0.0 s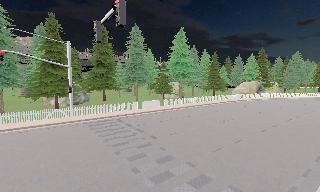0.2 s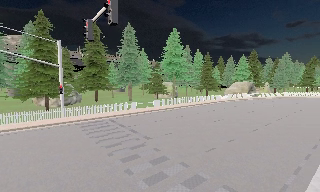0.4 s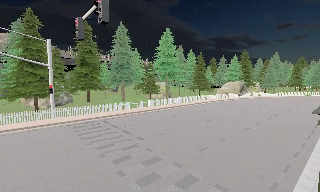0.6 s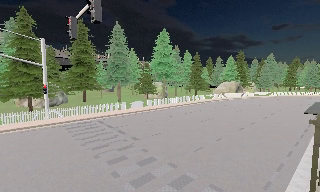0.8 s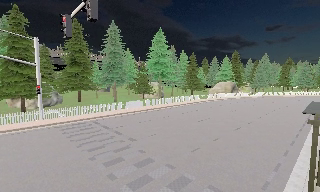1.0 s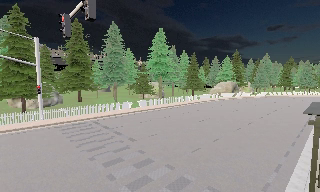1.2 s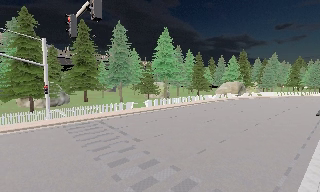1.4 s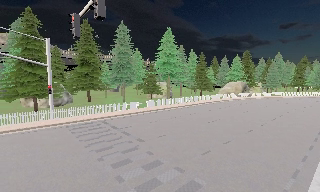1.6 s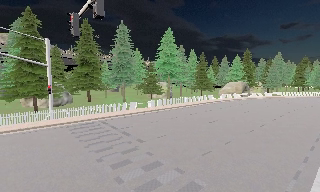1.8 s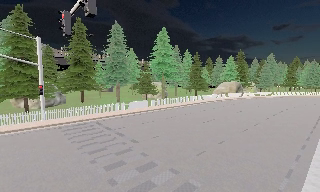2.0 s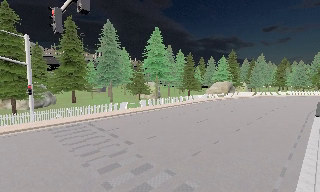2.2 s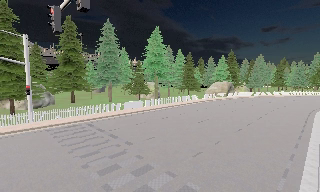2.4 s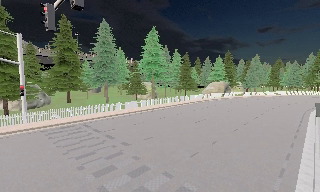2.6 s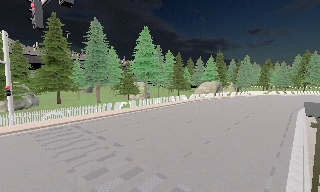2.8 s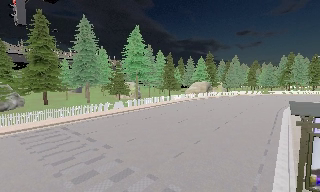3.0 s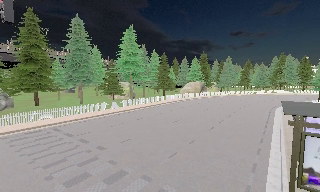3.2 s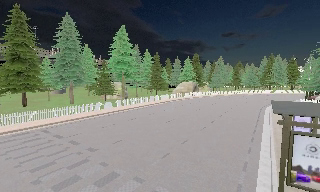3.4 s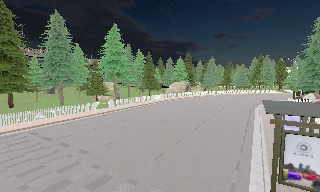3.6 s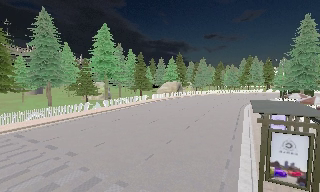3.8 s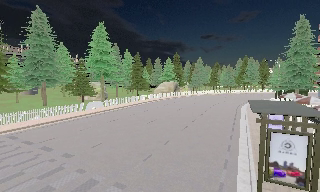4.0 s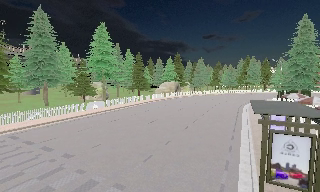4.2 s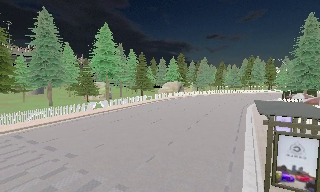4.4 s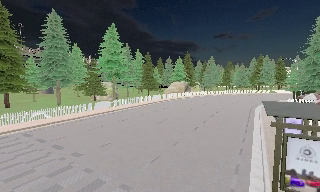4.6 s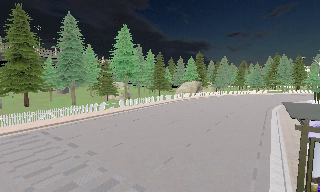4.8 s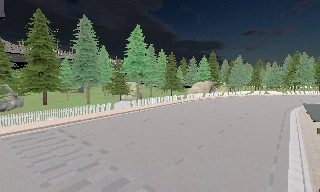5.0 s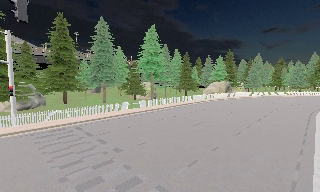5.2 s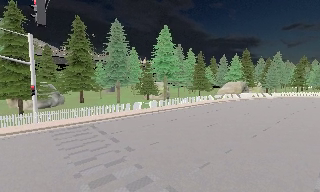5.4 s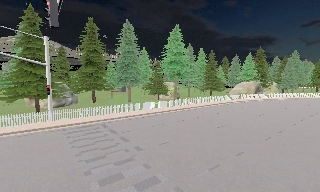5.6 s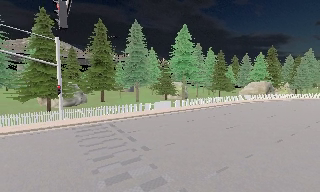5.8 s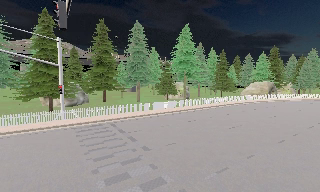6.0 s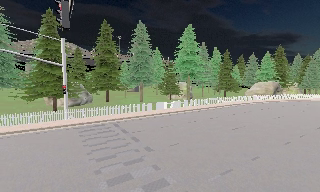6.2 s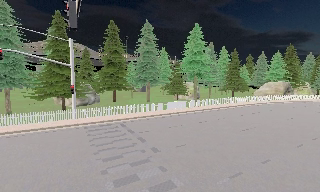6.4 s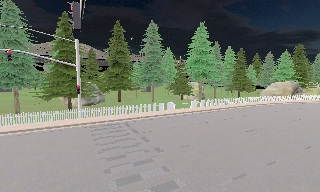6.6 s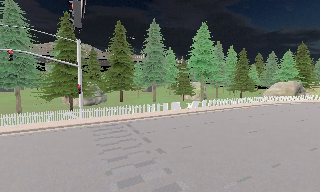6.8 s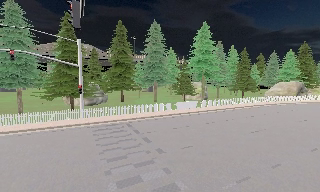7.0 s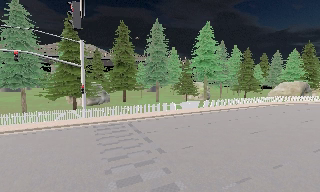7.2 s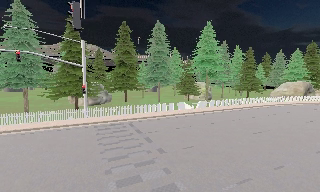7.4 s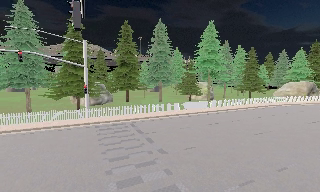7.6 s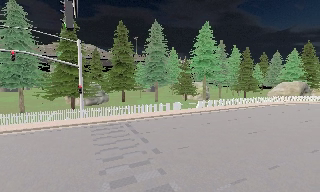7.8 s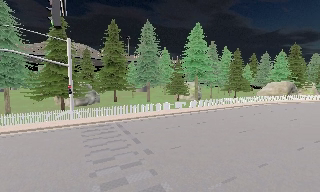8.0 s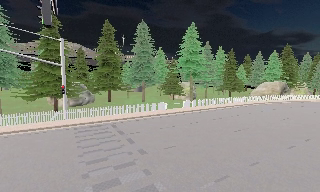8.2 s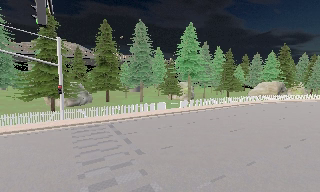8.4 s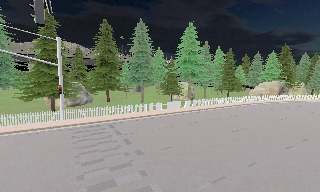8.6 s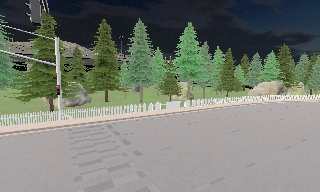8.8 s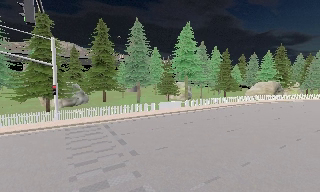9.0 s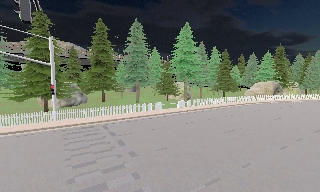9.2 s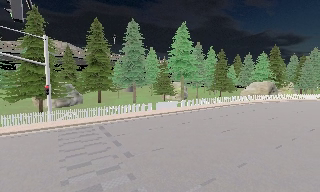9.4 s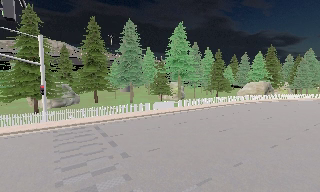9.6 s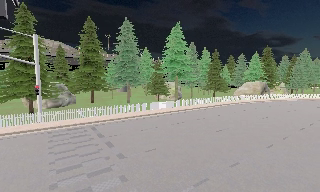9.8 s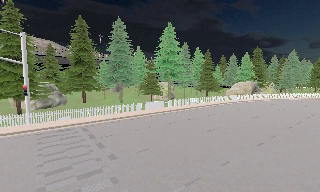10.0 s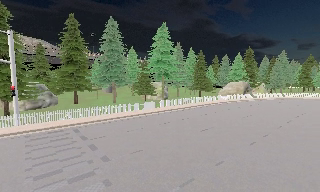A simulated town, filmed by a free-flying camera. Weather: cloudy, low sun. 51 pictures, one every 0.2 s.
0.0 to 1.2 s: The camera shifts only a little, or ends up much as it began.
1.2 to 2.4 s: The camera travels forward, about 0.5 m, so what stands in front looms larger.
2.4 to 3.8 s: The camera swings to its right by about 15 degrees, and the scene slides to the left.
3.8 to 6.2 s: The camera pans to its left, which is counterclockwise from overhead, by about 35 degrees. It travels forward, about 1 m.
6.2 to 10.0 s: The camera travels to its right and forward, about 1.5 m, so close, fixed things drift to the left.
The film runs forward here.
